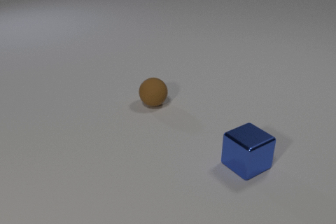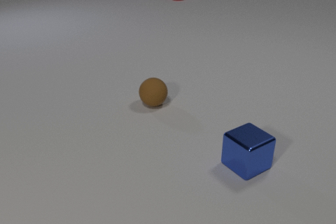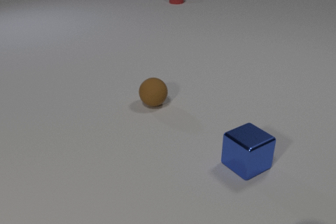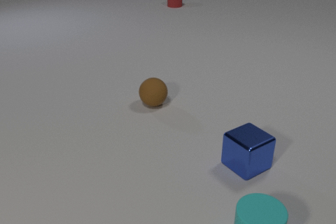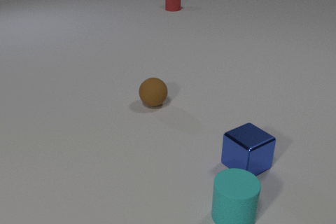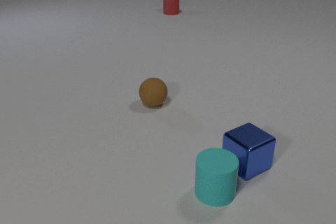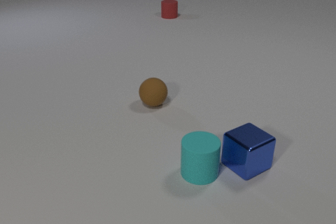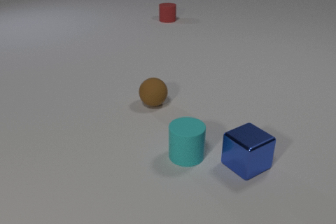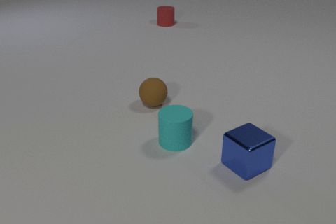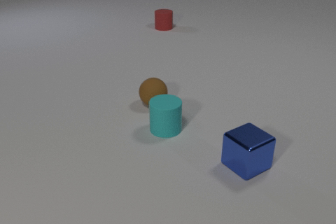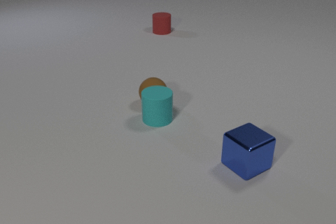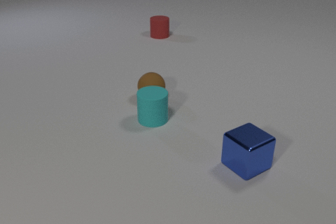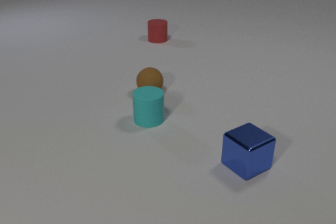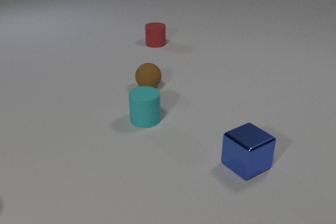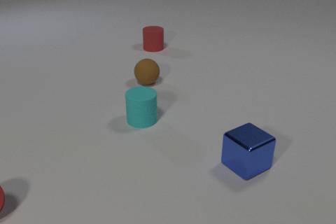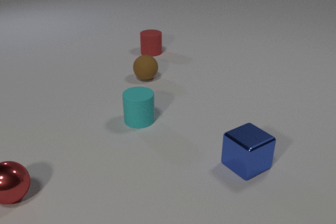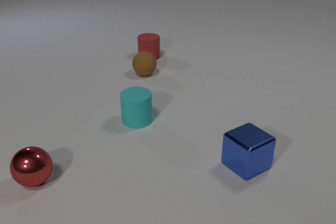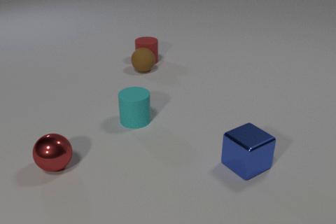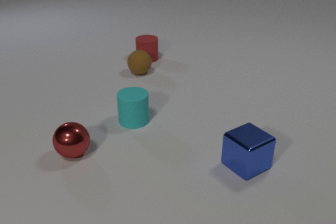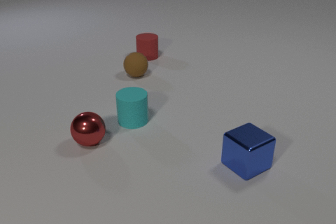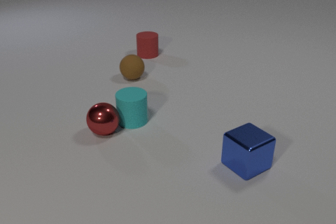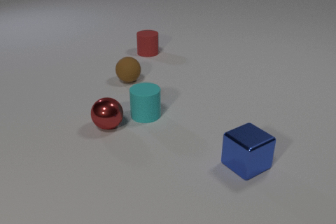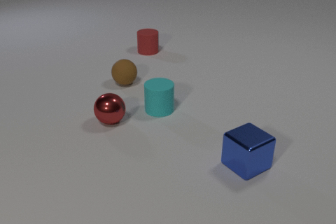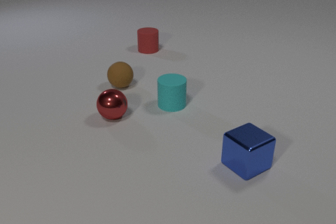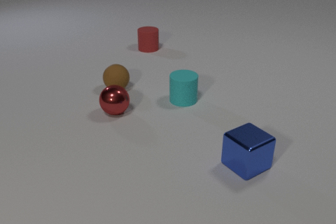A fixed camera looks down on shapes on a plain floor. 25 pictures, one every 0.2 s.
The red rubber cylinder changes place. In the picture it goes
toward the camera.
The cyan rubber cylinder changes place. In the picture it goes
away from the camera.
0.0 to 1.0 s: The cyan rubber cylinder comes in at the bottom edge, slides away from the camera and to the left. The red rubber cylinder comes in at the top edge, slides toward the camera.
1.0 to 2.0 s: The cyan rubber cylinder slides away from the camera and to the left. The red rubber cylinder slides toward the camera. The cyan rubber cylinder and the brown rubber sphere collide.
2.0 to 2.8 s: The cyan rubber cylinder slides to the left. The brown rubber sphere rolls away from the camera. The red rubber cylinder slides toward the camera.
2.8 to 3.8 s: The cyan rubber cylinder slides to the left. The brown rubber sphere rolls away from the camera and to the left. The red metal sphere rolls to the right and away from the camera. The red rubber cylinder slides toward the camera. The brown rubber sphere and the red rubber cylinder collide.
3.8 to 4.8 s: The cyan rubber cylinder slides to the right and away from the camera. The brown rubber sphere rolls toward the camera and to the left. The red metal sphere rolls away from the camera and to the right. The red rubber cylinder slides away from the camera. The cyan rubber cylinder and the red metal sphere collide.
How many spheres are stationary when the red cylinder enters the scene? 1.
Are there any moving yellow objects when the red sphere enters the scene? no.
What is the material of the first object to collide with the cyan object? rubber.
